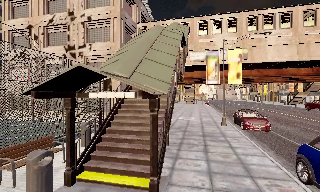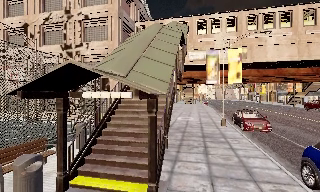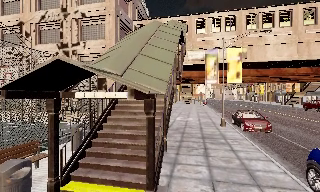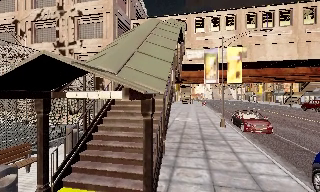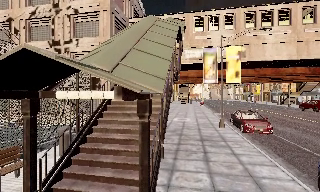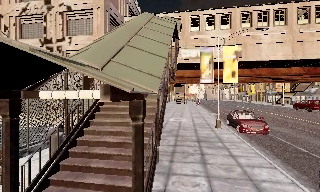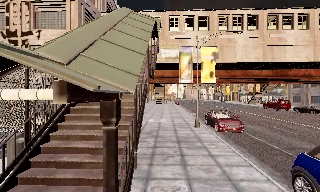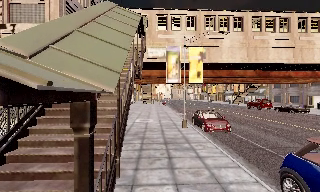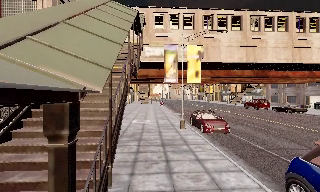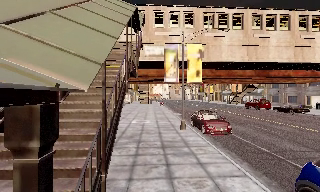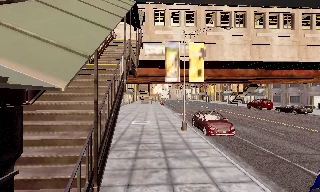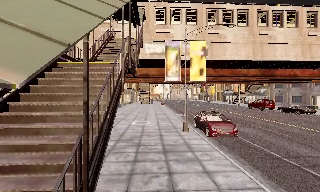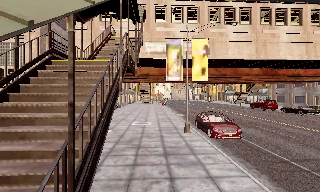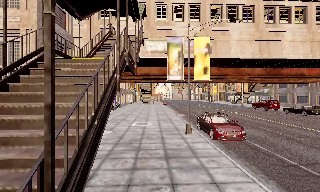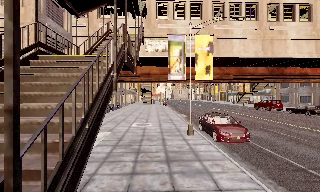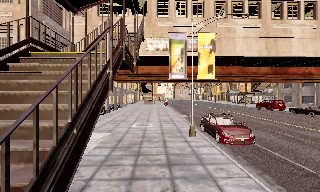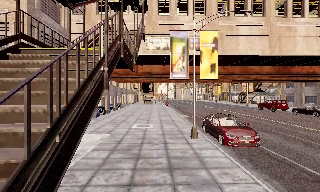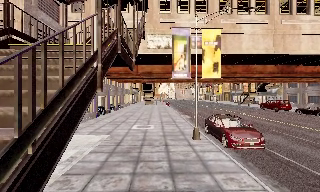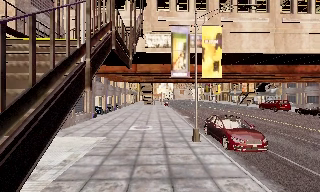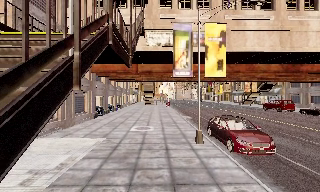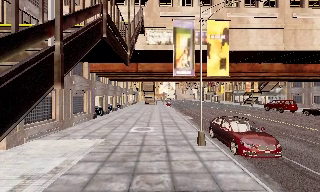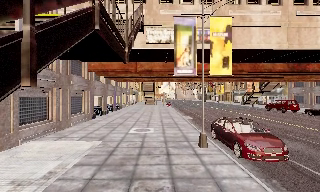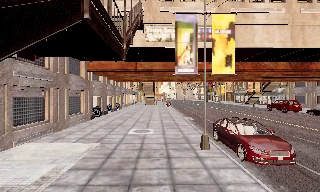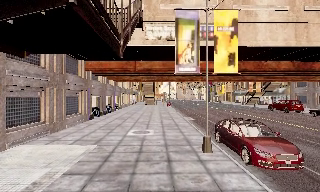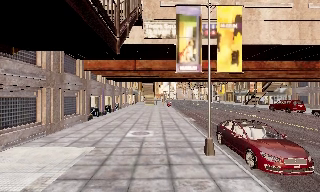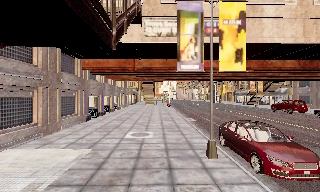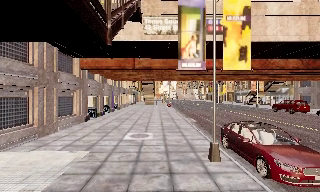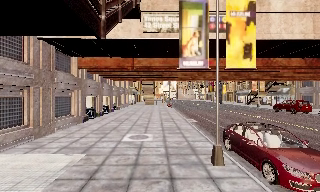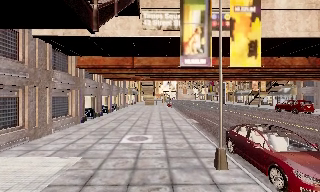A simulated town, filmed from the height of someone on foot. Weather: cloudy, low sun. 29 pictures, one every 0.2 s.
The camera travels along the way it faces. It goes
forward.
0.0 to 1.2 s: The scene slides to the left, as the camera pans about 10 degrees to its right. It travels forward, about 1.5 m, so what stands in front looms larger.
1.2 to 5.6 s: The camera travels forward, about 7 m, so what stands in front looms larger.
The film runs forward here.
